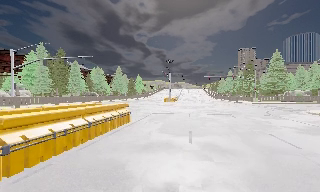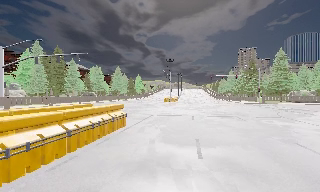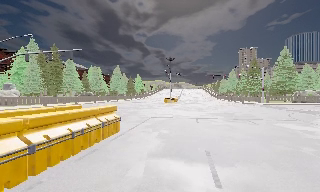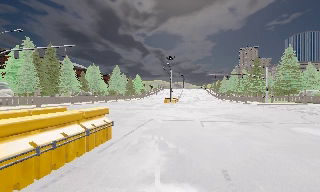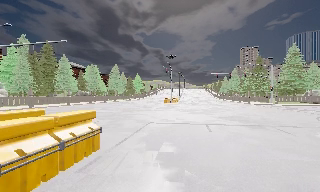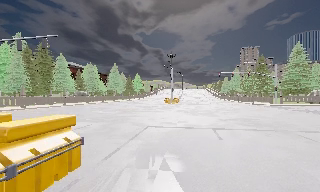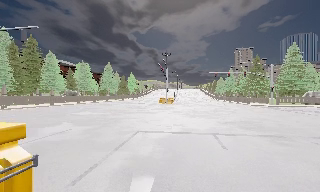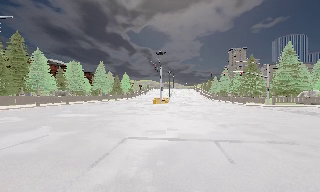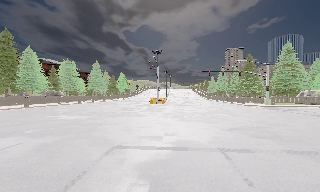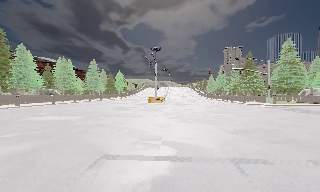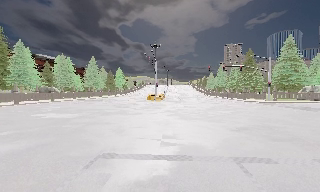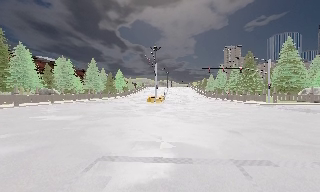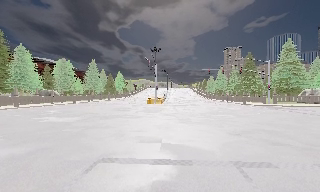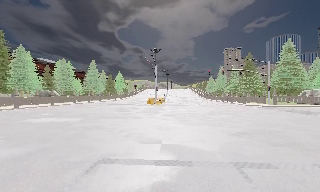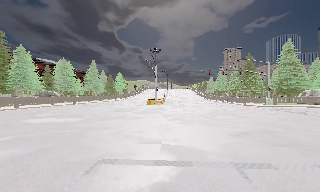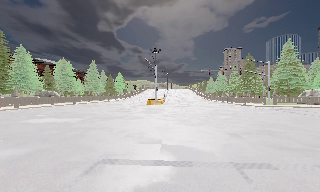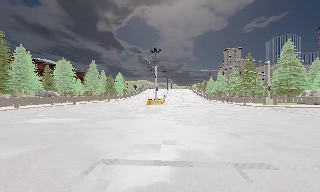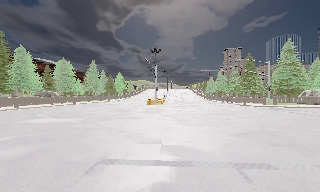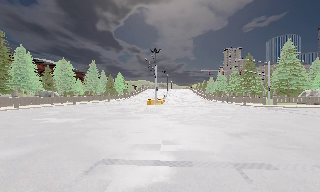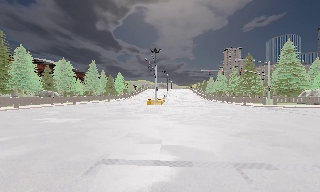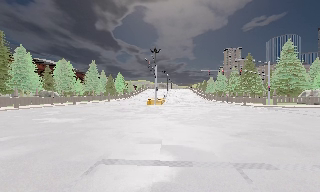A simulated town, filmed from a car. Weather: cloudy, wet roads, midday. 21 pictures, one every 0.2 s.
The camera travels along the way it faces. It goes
forward.
0.0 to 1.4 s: The camera travels forward, about 9 m, so what stands in front looms larger.
1.4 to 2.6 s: The camera travels forward, about 2.5 m, so what stands in front looms larger. It loses speed.
2.6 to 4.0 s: The camera keeps its place and its aim.
The film runs forward here.
